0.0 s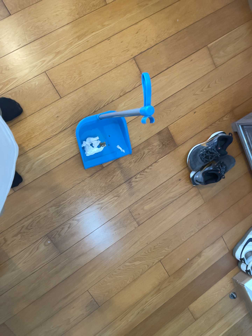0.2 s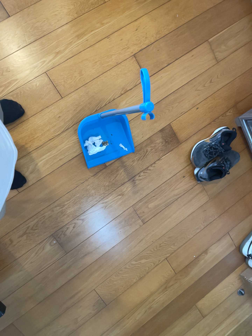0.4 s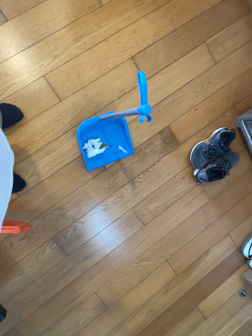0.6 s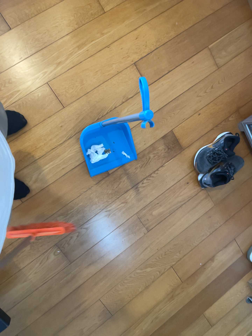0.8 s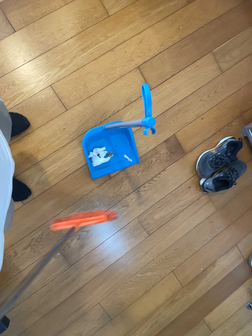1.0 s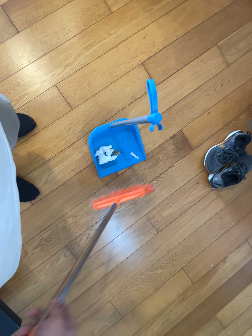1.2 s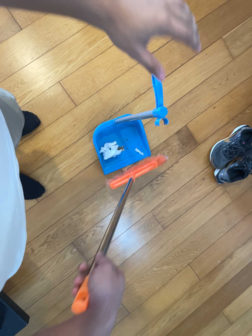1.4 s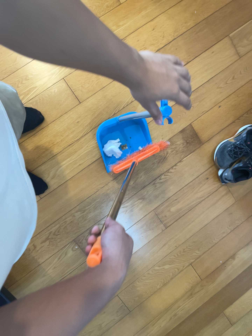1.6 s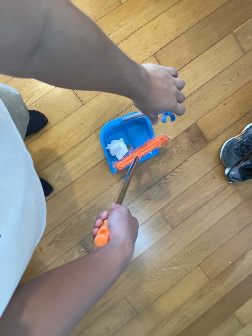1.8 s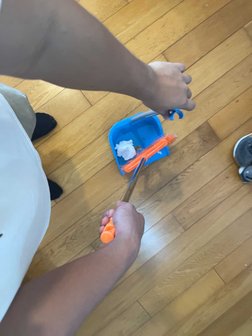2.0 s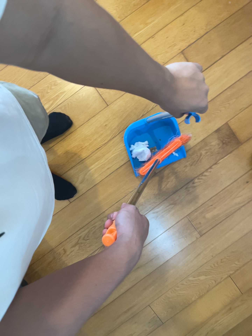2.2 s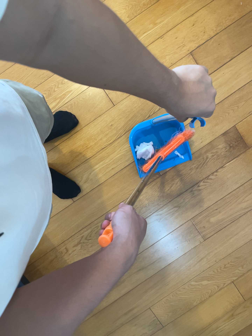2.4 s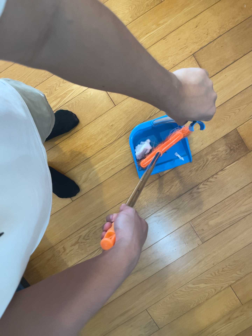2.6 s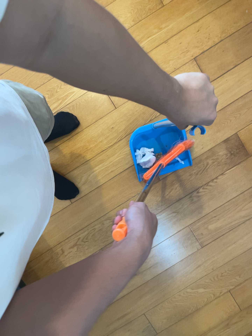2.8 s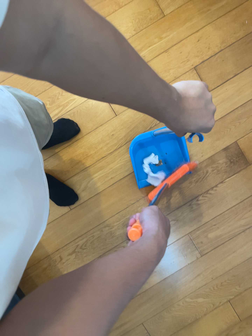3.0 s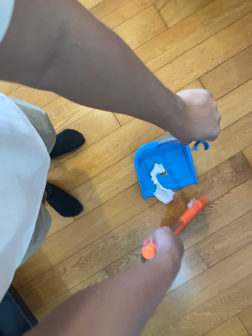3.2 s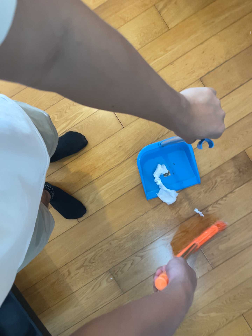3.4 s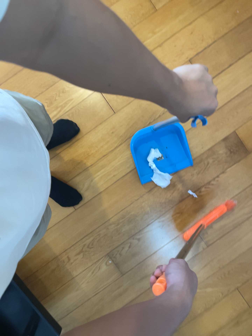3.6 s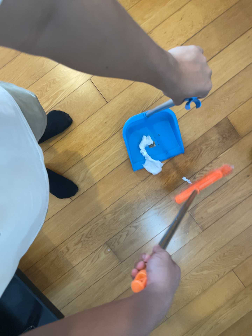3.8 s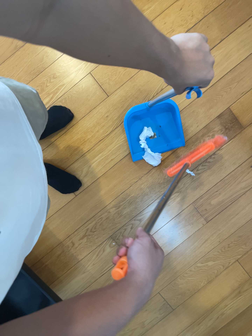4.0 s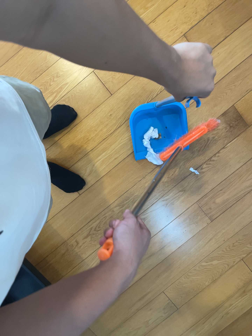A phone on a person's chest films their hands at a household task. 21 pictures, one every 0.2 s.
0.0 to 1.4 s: The camera shifts only a little, or ends up much as it began.
1.4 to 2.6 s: The camera pans to its left by about 10 degrees. It travels forward and to its right, about 9 cm, so what stands in front looms larger.
2.6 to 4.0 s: The camera shifts only a little, or ends up much as it began.
The film runs backward here.
